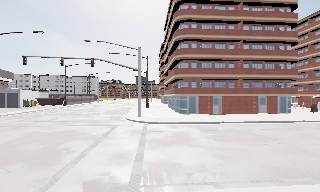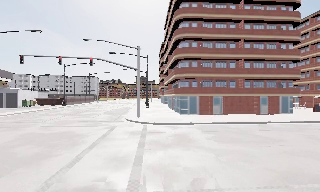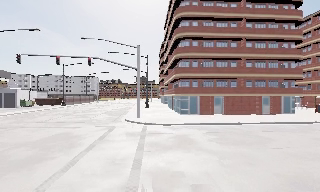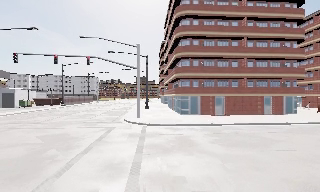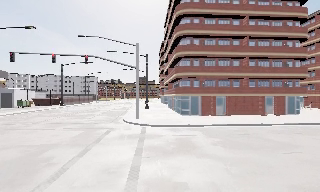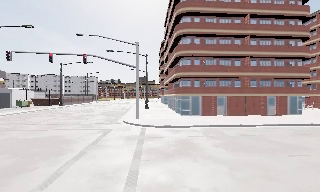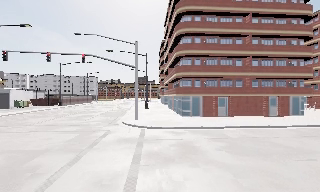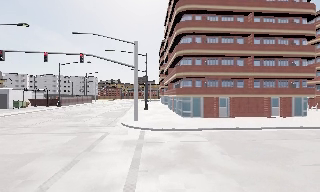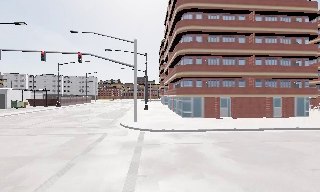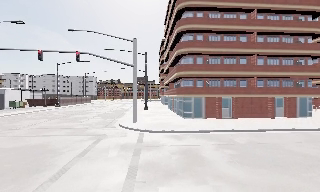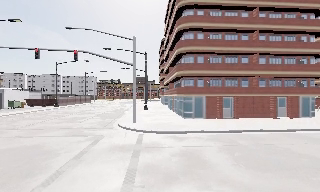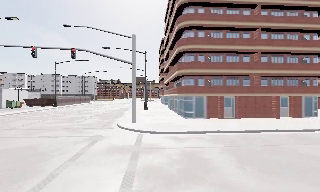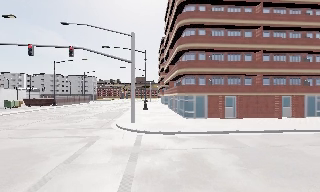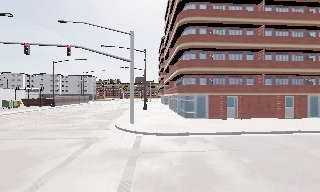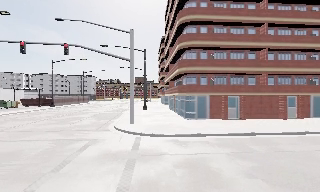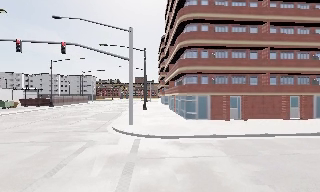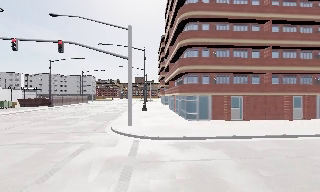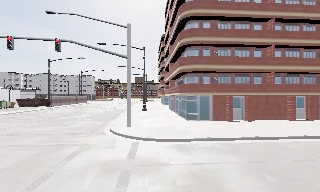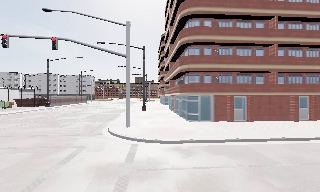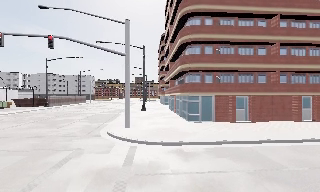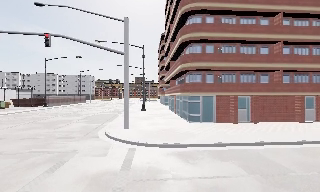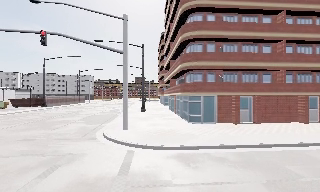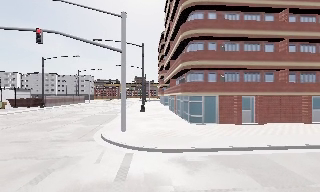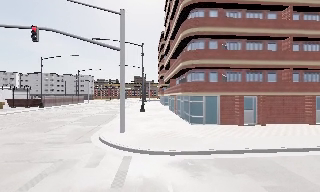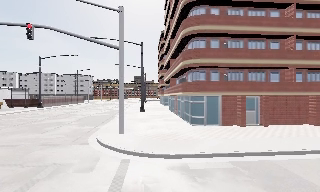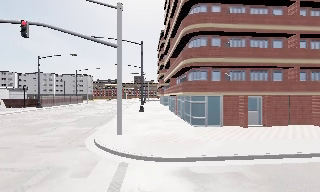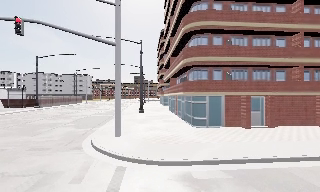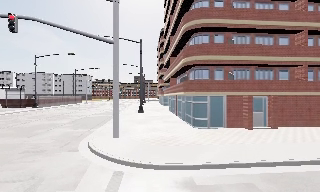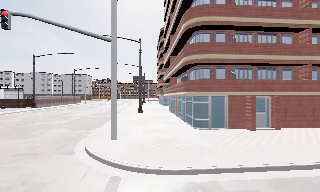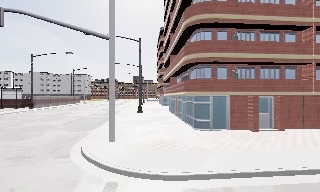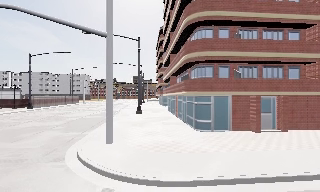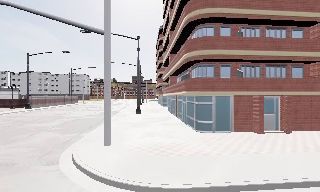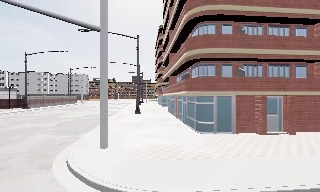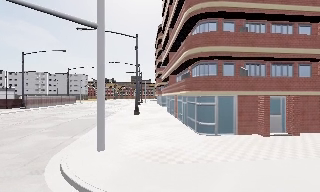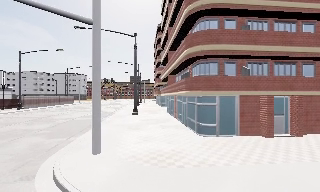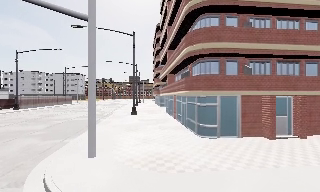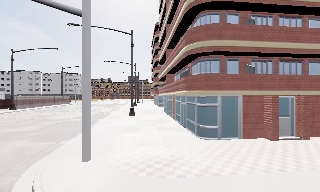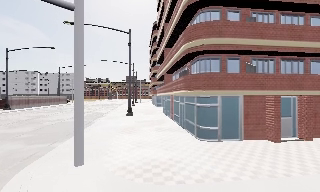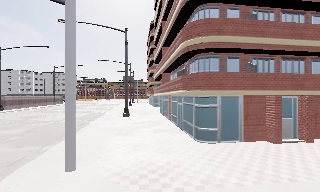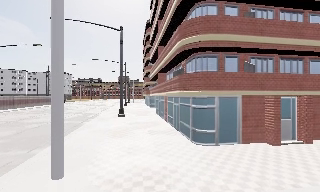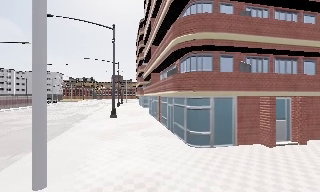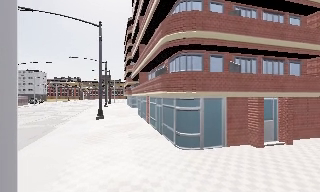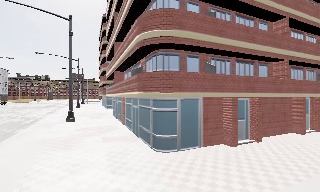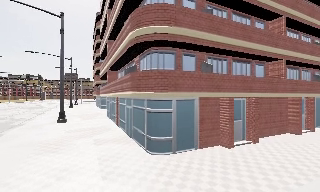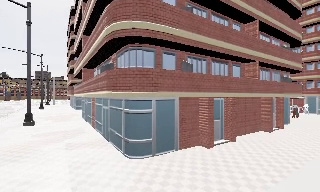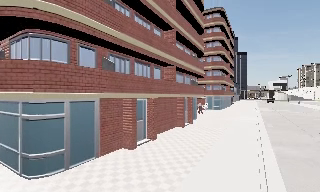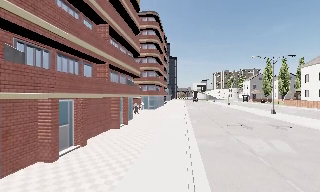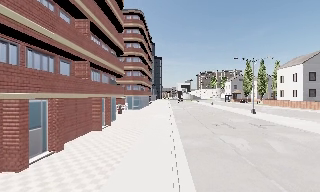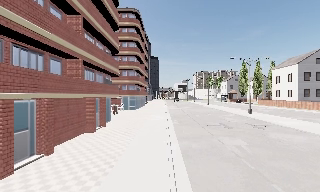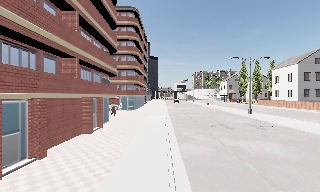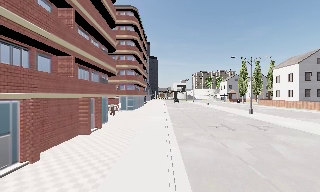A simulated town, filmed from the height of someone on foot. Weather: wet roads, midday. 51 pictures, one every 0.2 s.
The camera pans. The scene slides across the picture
to the left.
The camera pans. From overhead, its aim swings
clockwise.
0.0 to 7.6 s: The camera travels forward, about 13 m, so what stands in front looms larger.
7.6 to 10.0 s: The scene slides to the left, as the camera pans about 80 degrees to its right. It travels forward, about 4 m.
The film runs forward here.
